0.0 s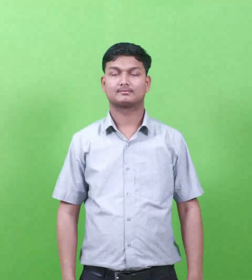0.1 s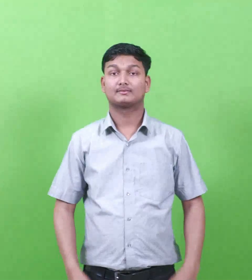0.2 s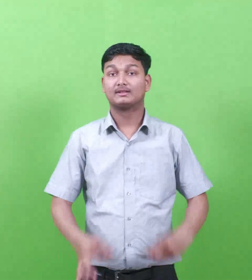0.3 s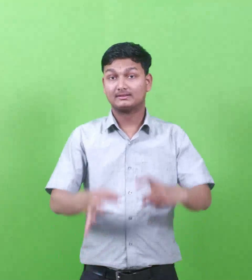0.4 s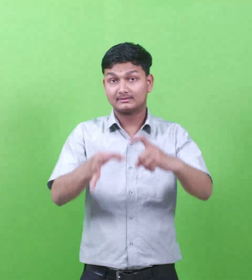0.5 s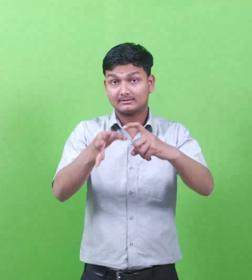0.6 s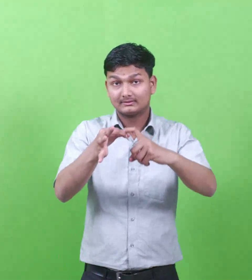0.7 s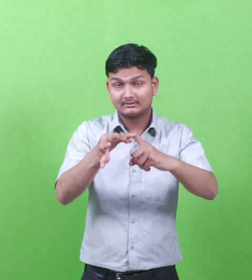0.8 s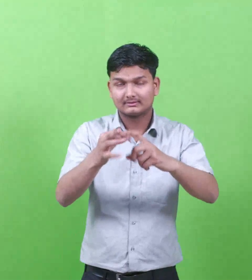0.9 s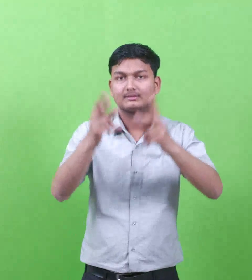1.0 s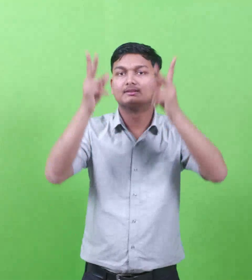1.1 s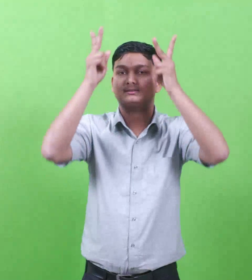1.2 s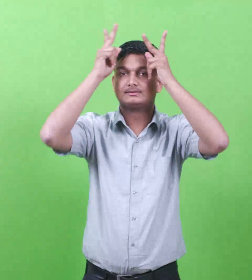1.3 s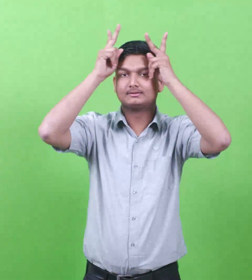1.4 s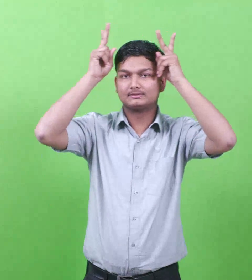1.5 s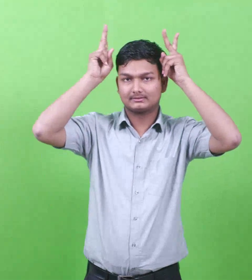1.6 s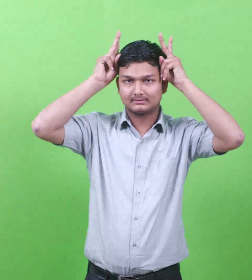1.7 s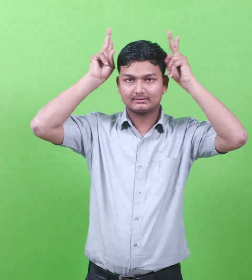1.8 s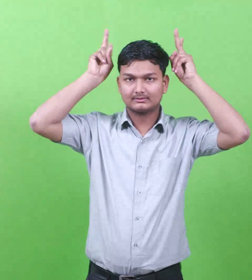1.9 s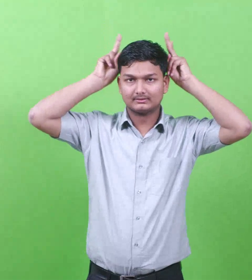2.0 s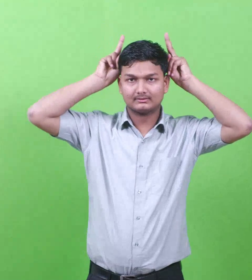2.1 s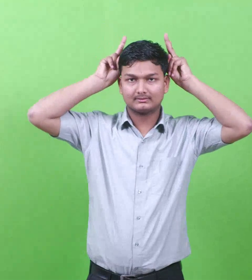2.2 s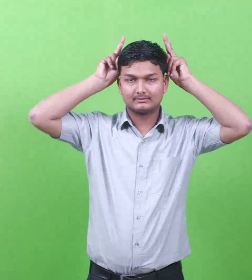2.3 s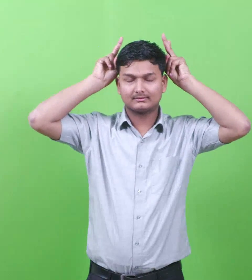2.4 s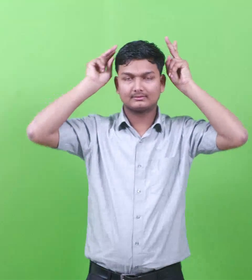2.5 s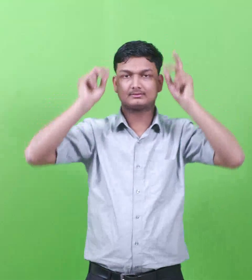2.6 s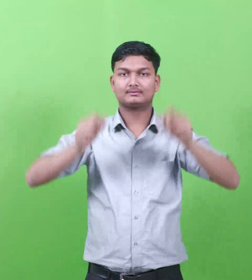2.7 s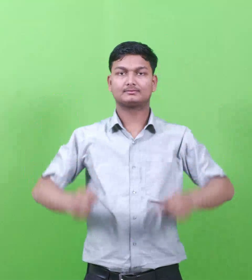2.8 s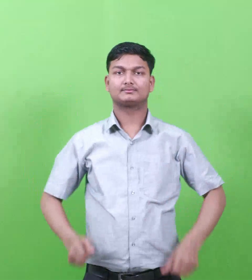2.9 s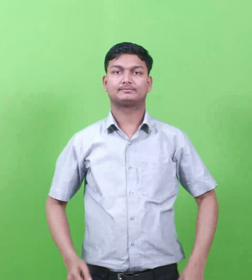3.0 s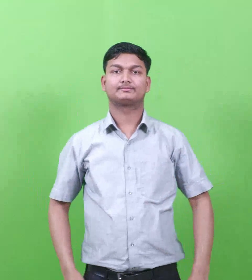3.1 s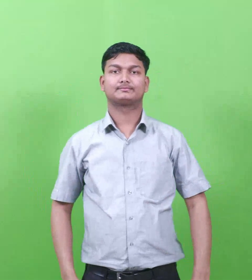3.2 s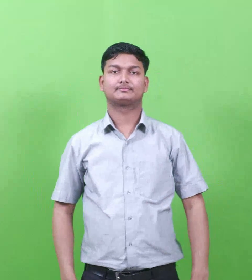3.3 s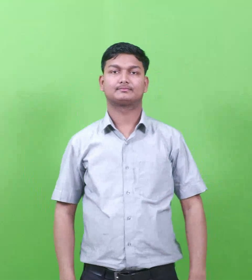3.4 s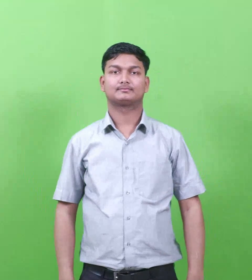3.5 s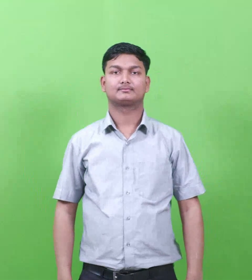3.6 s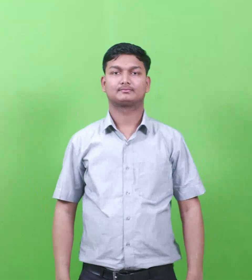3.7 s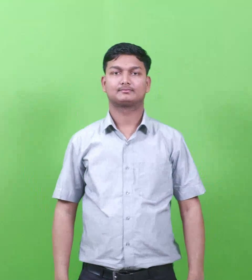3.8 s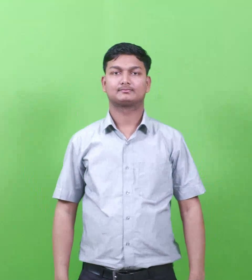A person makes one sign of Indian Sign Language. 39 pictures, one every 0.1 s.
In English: quirinius
